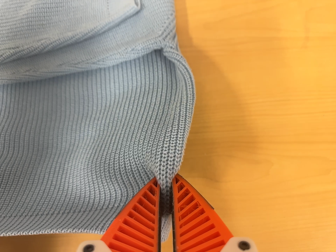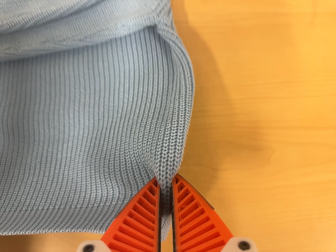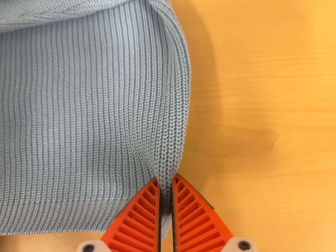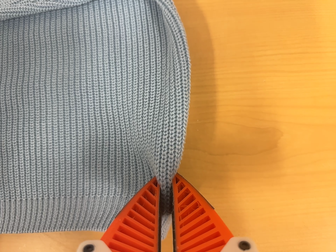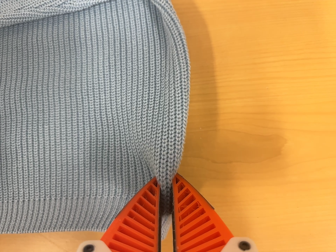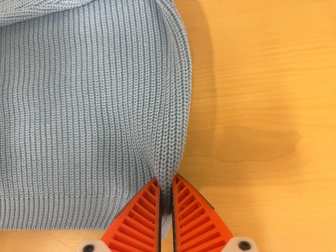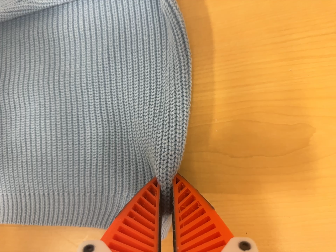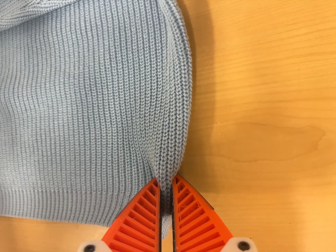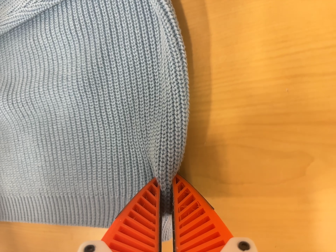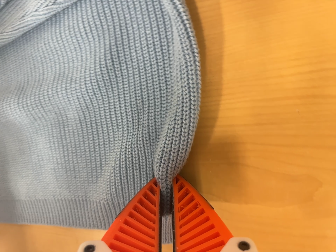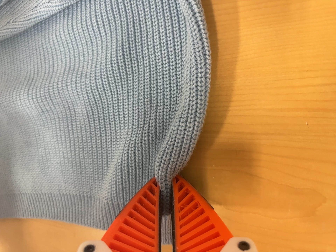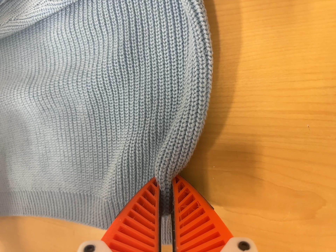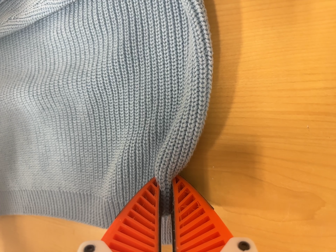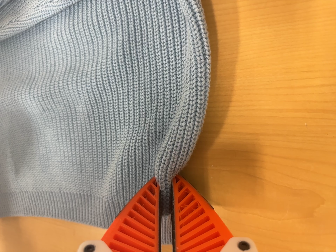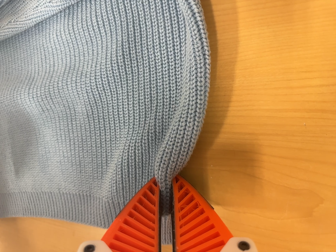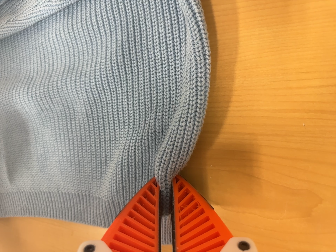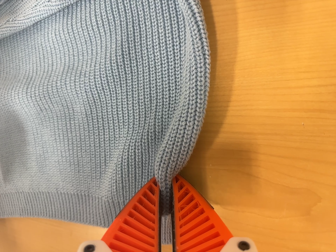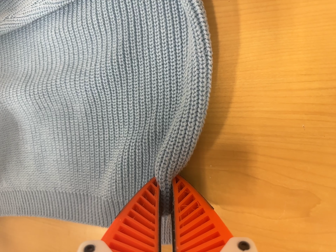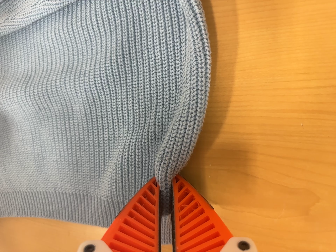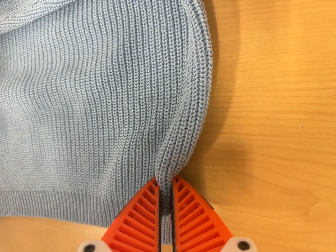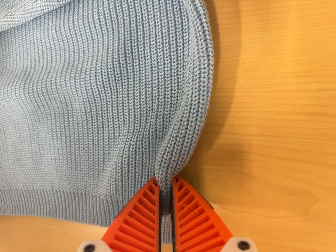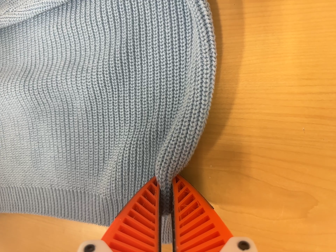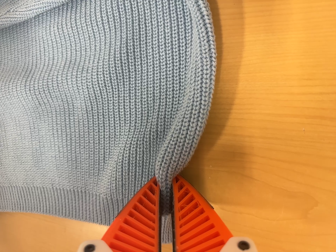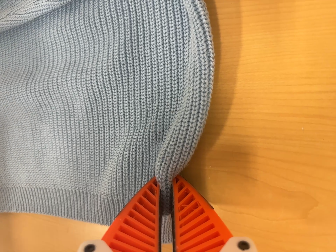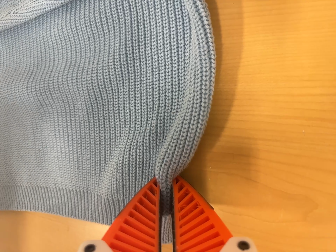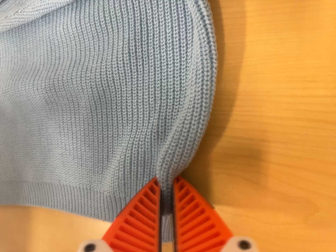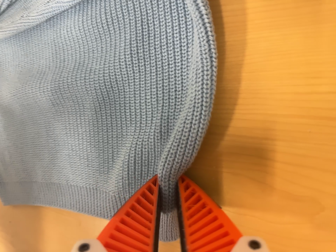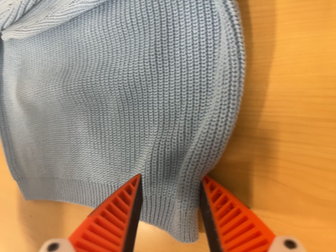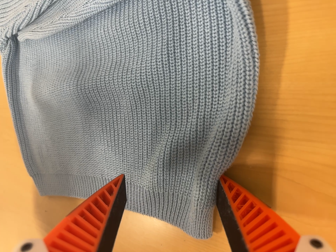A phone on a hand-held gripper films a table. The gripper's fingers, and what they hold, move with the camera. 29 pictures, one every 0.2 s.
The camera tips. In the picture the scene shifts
upward.
0.0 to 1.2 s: The camera travels forward and to its right, about 10 cm, so what stands in front looms larger. Its aim tips toward the bottom of its view by about 10 degrees, and the scene shifts upward.
1.2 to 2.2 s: The scene slides to the right, as the camera pans about 10 degrees to its left. It travels toward the top of its view, about 9 cm. Its aim tips toward the bottom of its view by about 10 degrees.
2.2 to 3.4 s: The camera keeps its place and its aim.
3.4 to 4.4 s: The camera shifts only a little, or ends up much as it began.
4.4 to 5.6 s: The camera pans to its left by about 10 degrees.
The film runs backward here.
